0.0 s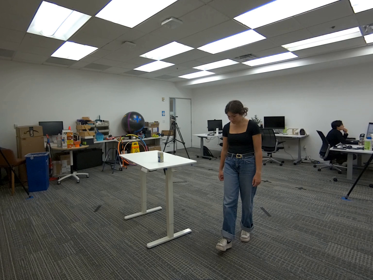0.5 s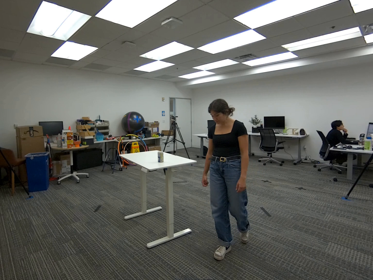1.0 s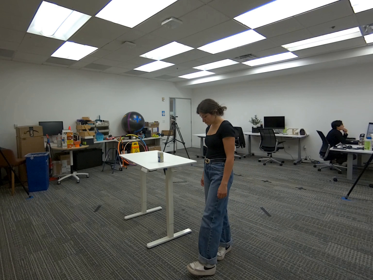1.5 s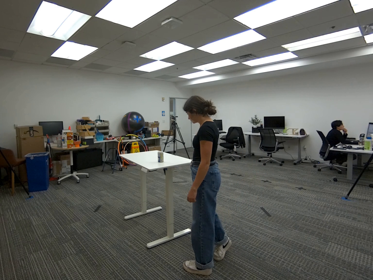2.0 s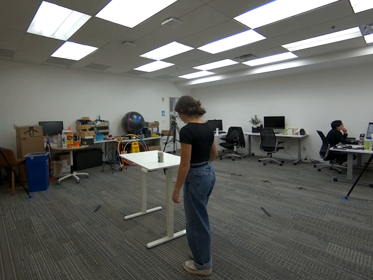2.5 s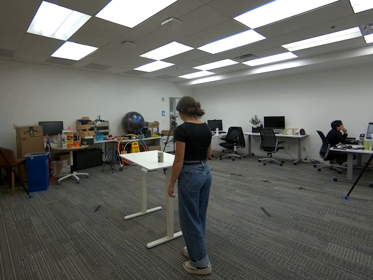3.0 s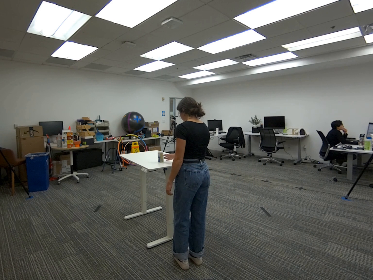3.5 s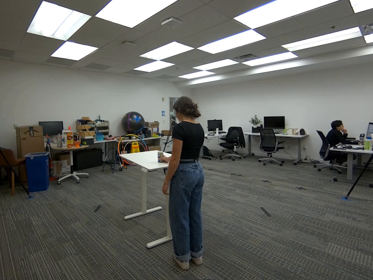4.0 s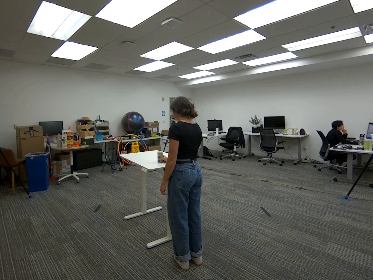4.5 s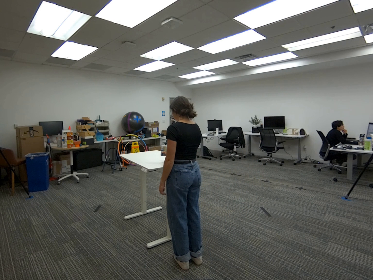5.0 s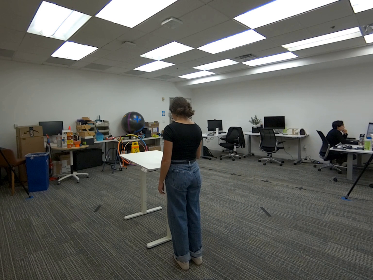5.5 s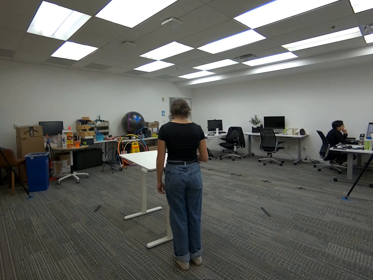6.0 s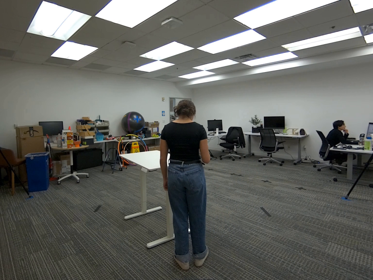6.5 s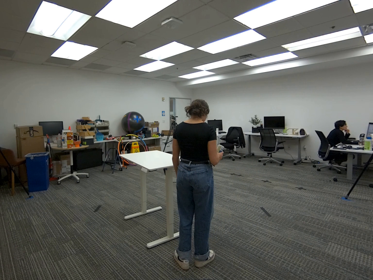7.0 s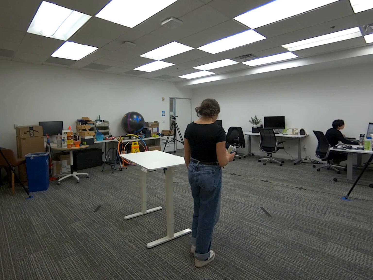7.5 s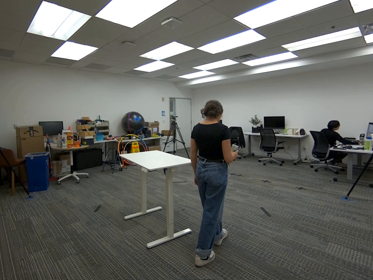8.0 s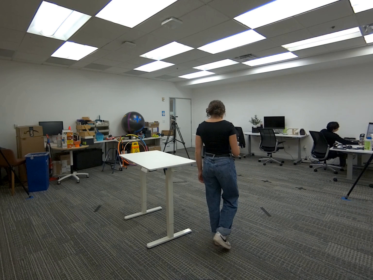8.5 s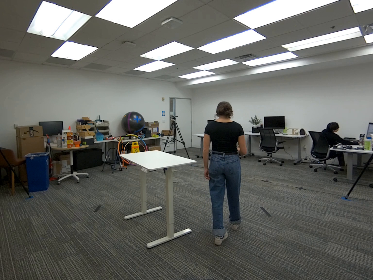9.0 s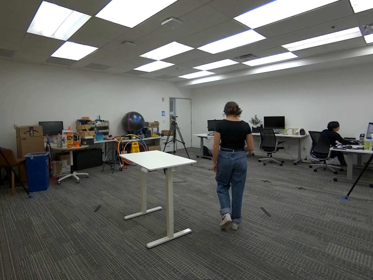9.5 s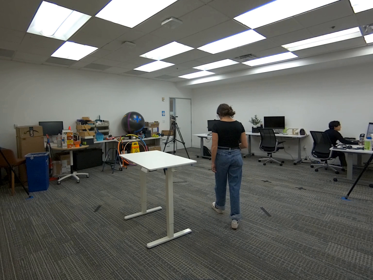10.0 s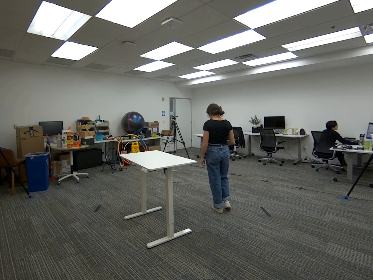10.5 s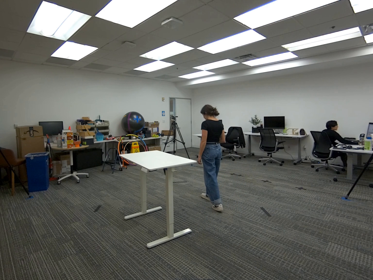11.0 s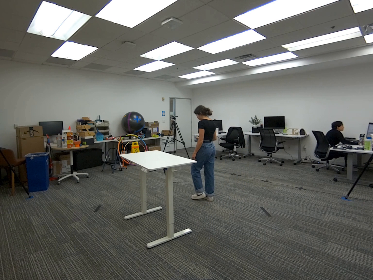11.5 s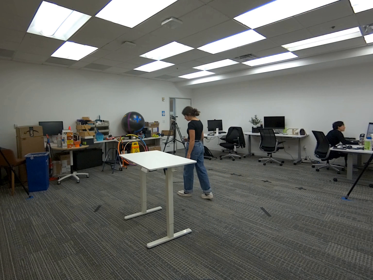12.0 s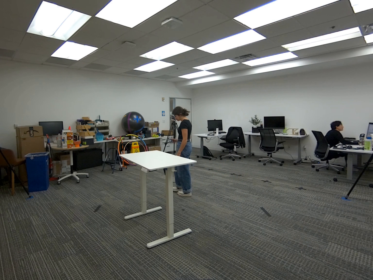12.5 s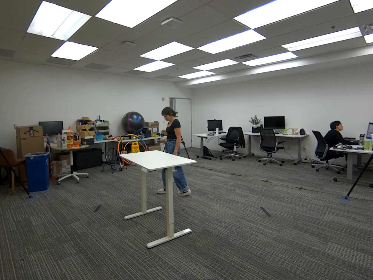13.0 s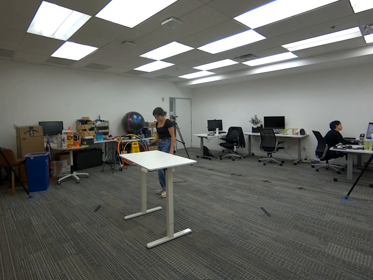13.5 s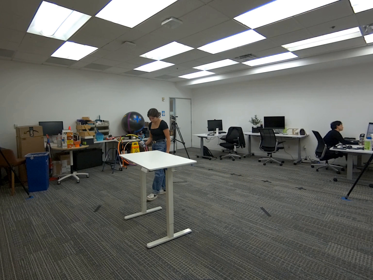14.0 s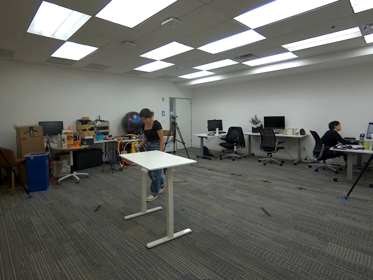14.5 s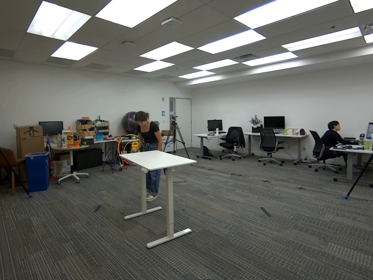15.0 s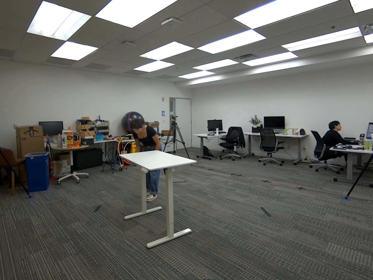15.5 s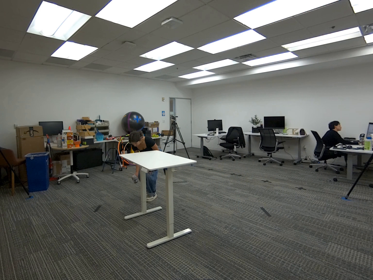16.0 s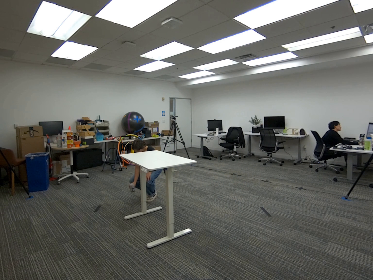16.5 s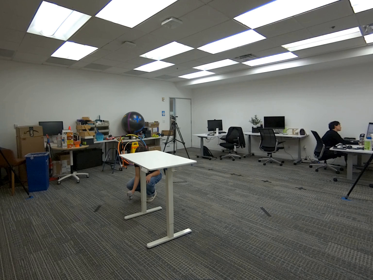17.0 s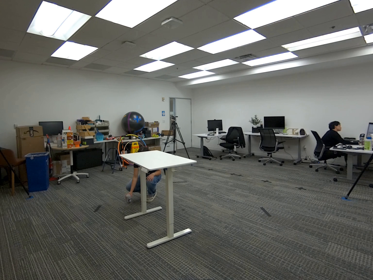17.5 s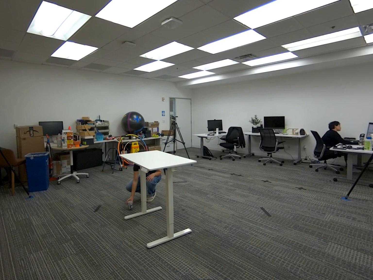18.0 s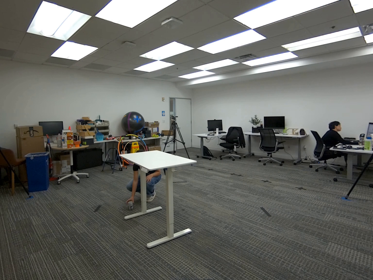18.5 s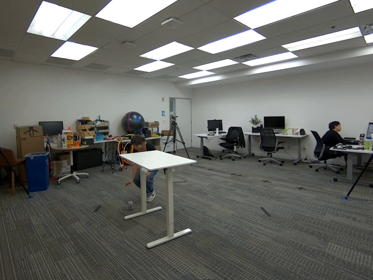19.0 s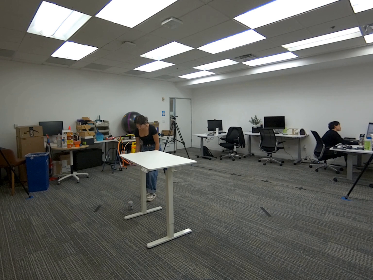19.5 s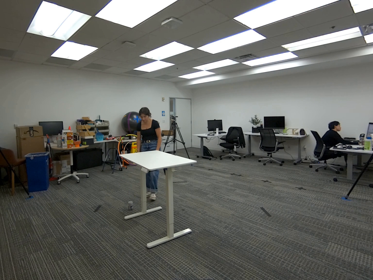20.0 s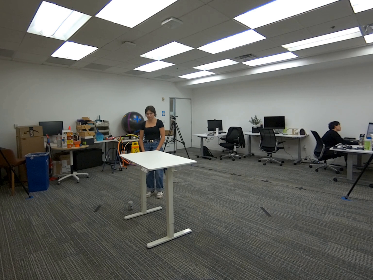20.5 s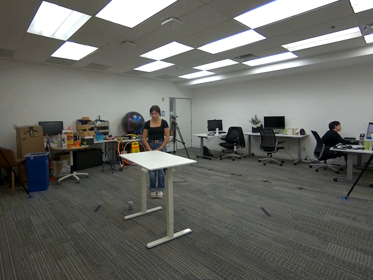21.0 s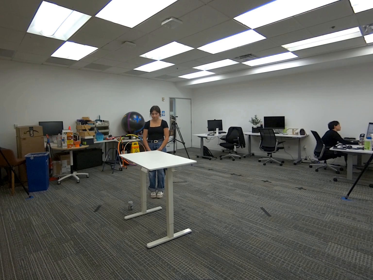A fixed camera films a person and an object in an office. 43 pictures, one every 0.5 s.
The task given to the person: Walk over to the can on the white desk pick up the can and place on the ground.
